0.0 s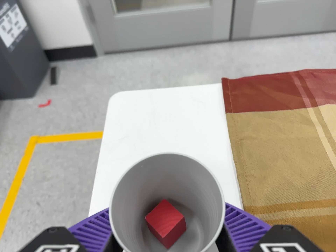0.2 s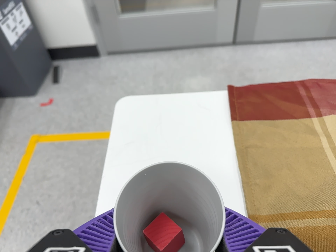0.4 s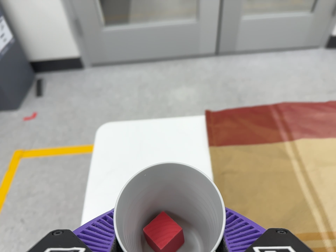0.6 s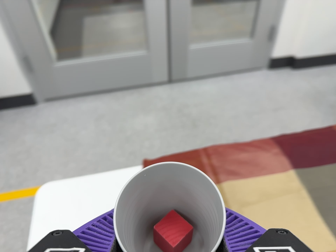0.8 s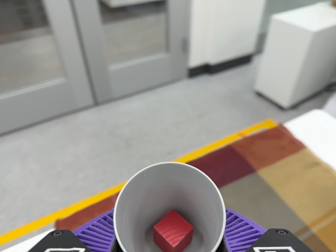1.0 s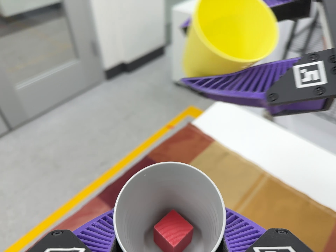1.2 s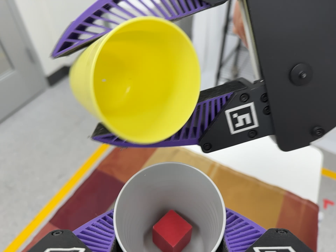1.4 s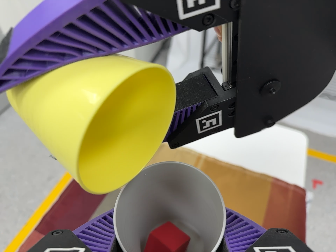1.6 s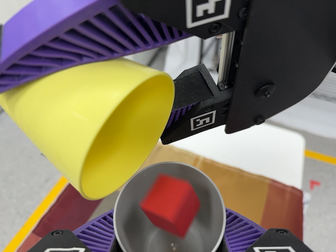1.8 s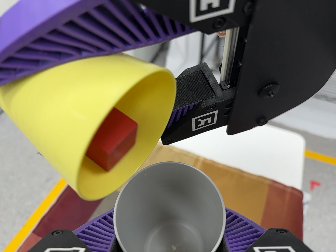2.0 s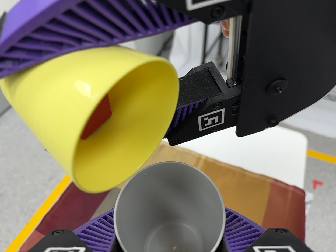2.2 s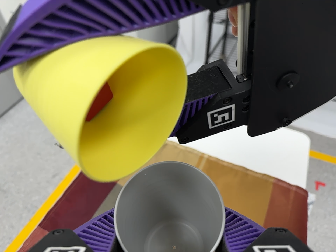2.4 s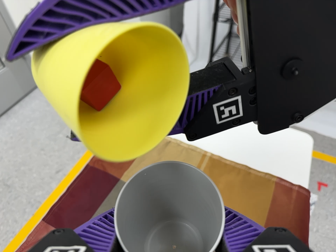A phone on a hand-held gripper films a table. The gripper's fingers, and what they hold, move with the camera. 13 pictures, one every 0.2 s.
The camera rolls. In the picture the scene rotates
counterclockwise.
The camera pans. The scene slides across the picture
to the left.
0.0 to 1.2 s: The camera pans to its right by about 45 degrees. It travels toward the top of its view and to its right, about 28 cm, so close, fixed things drift downward. It rolls about its line of sight by about 40 degrees, and the scene rotates counterclockwise.
1.2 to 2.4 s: The camera shifts only a little, or ends up much as it began.
The film runs backward here.
